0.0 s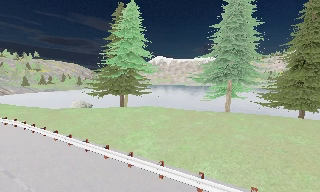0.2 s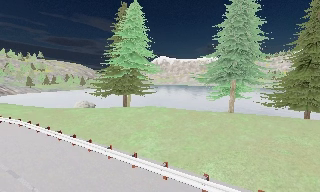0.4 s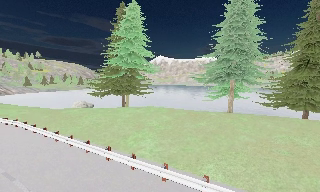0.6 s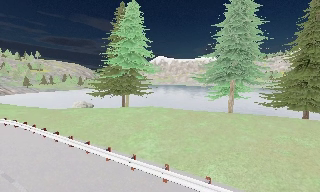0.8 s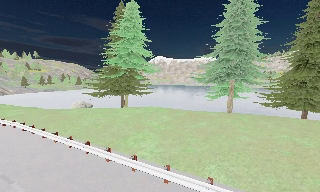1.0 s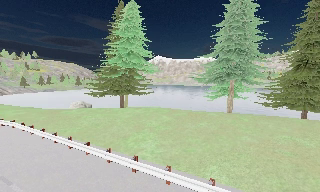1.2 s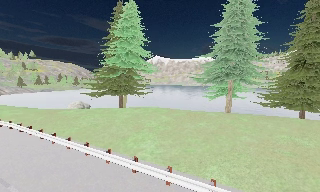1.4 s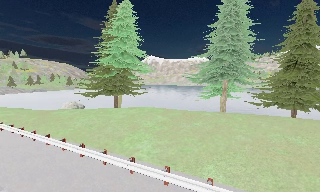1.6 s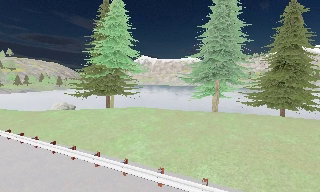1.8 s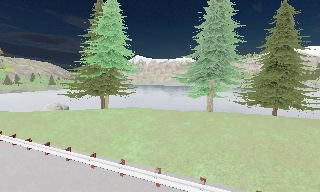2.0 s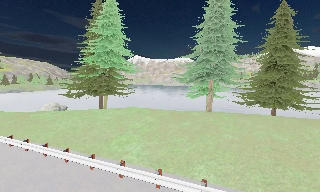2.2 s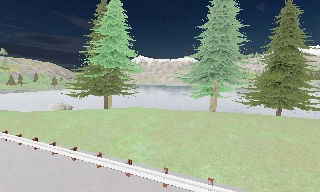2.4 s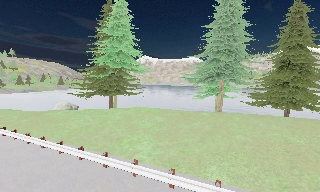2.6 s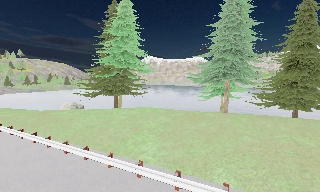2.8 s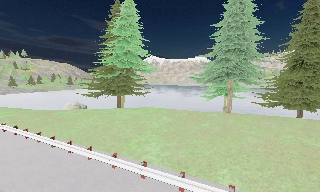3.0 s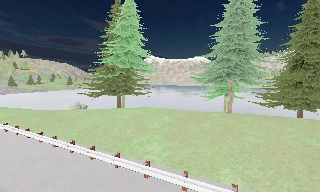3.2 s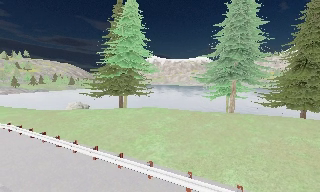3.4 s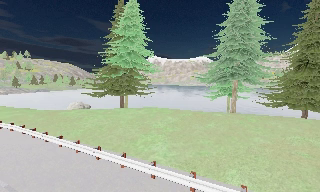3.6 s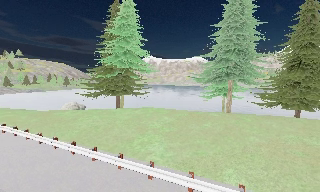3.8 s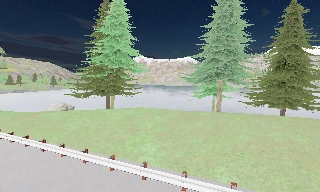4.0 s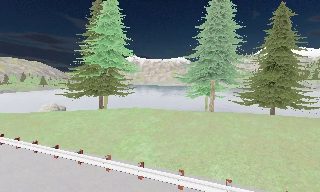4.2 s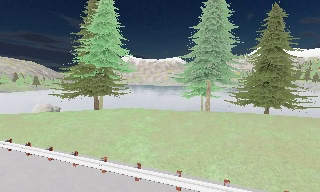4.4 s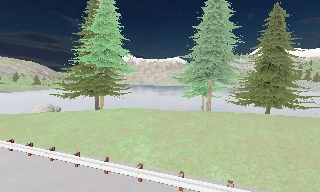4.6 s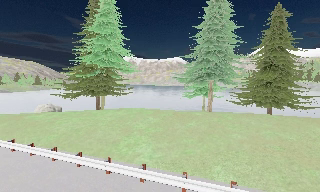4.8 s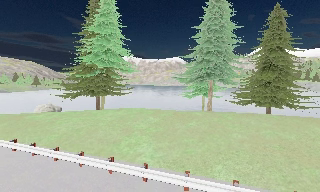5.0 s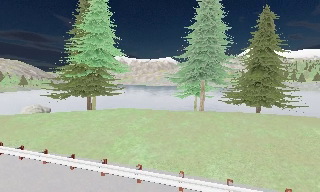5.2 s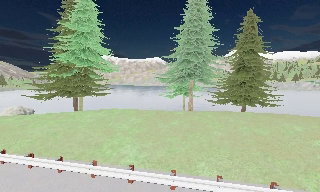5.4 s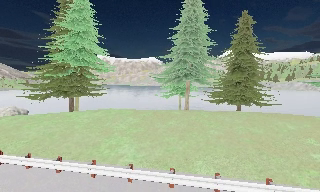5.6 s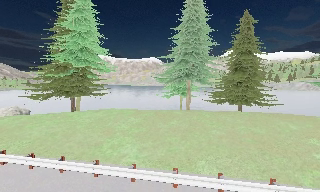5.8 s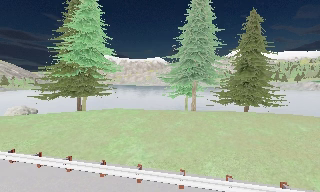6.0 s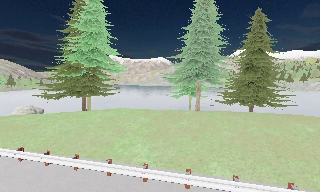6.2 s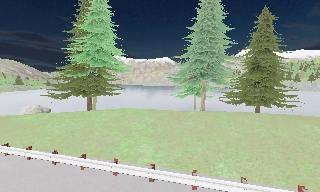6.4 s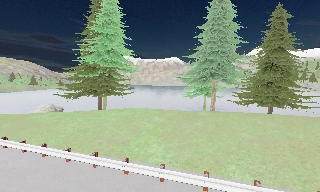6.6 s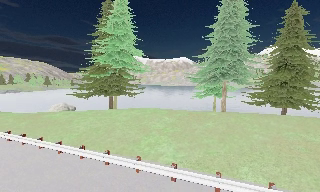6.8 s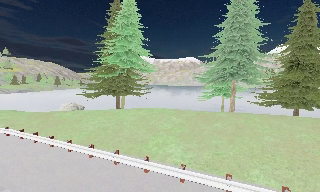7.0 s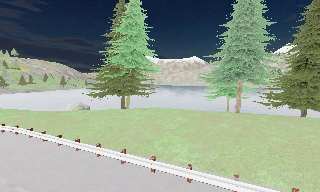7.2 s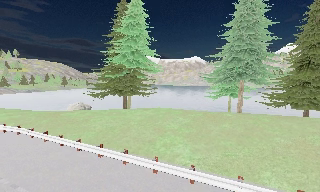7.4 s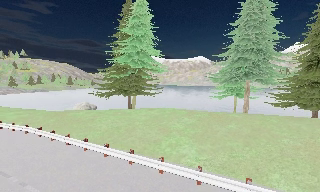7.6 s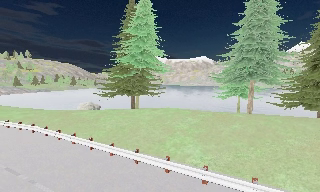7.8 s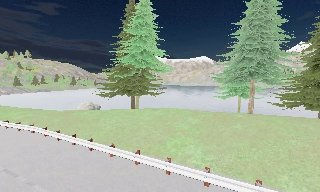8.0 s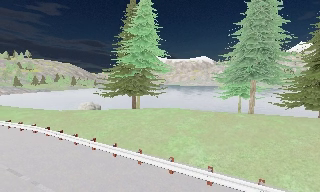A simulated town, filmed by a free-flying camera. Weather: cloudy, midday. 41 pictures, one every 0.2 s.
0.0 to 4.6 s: The camera pans to its right, which is clockwise from overhead, by about 10 degrees. It travels to its left and forward, about 2 m.
4.6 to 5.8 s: The camera travels to its left, about 0.5 m.
5.8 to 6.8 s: The camera swings to its left by about 10 degrees, and the scene slides to the right.
6.8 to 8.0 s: The camera shifts only a little, or ends up much as it began.
The film runs forward here.
